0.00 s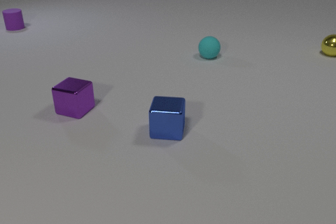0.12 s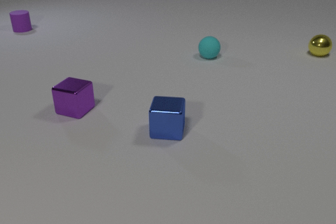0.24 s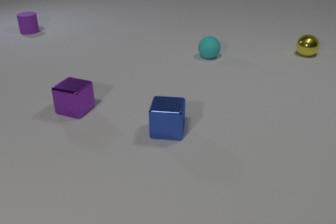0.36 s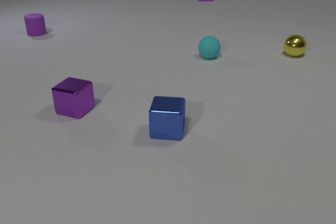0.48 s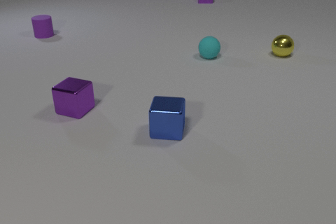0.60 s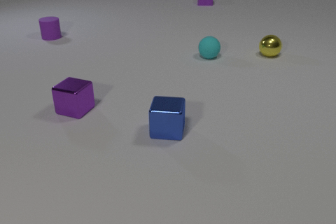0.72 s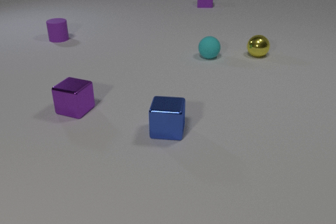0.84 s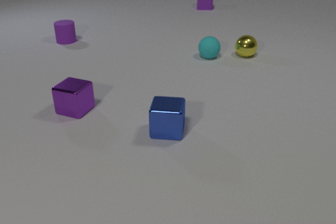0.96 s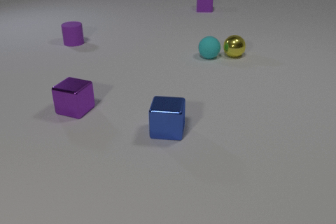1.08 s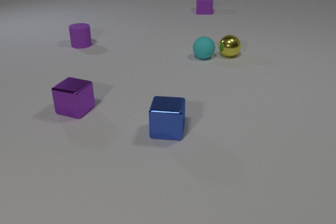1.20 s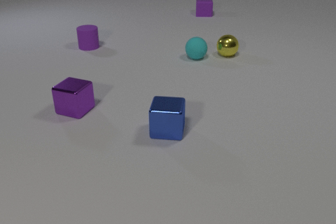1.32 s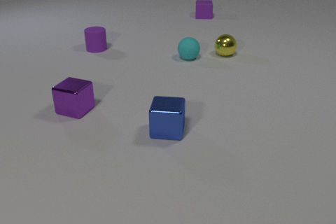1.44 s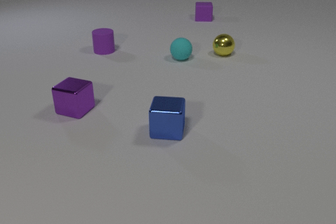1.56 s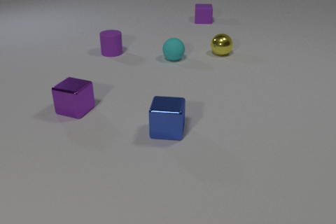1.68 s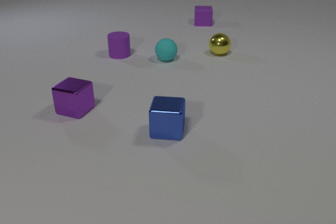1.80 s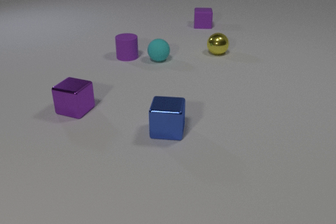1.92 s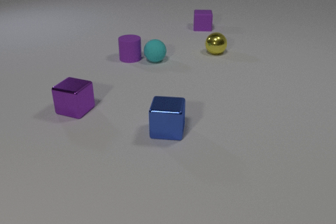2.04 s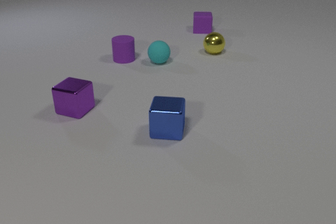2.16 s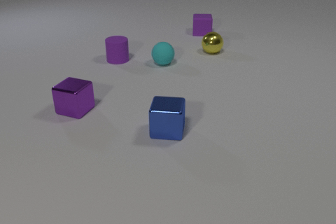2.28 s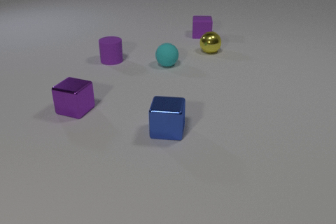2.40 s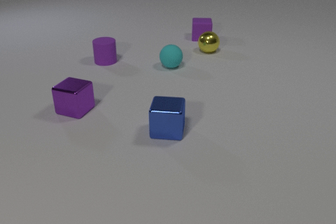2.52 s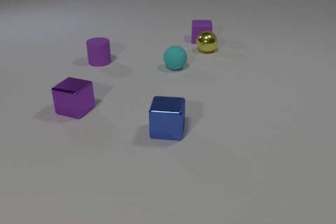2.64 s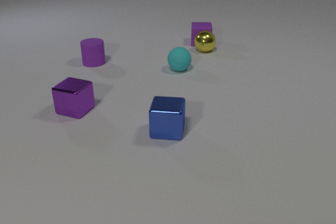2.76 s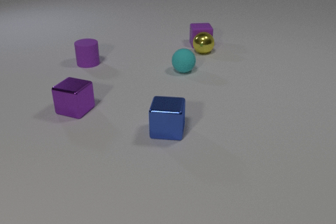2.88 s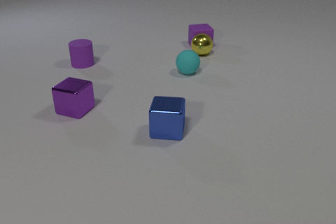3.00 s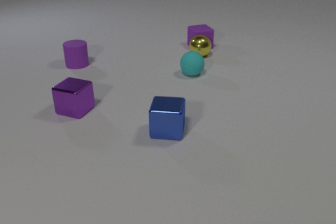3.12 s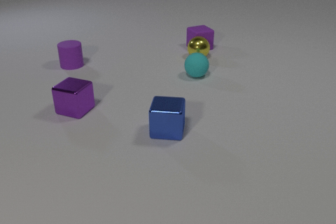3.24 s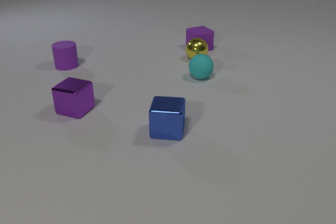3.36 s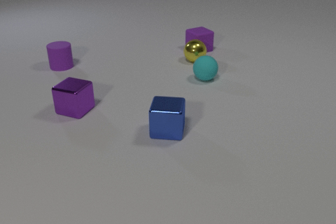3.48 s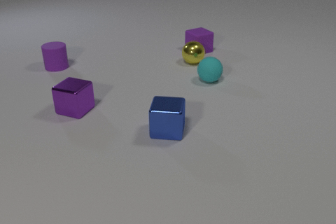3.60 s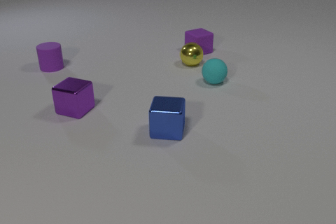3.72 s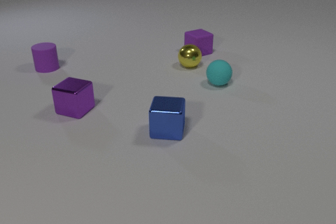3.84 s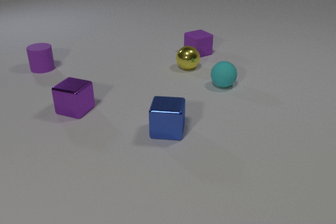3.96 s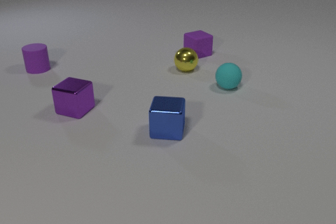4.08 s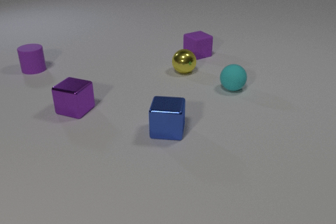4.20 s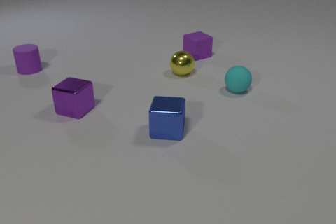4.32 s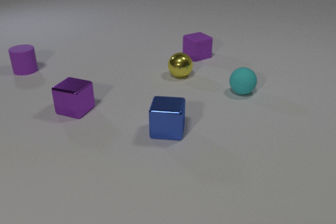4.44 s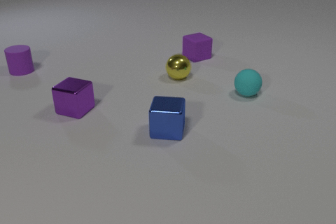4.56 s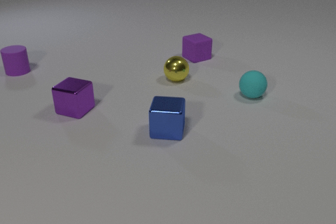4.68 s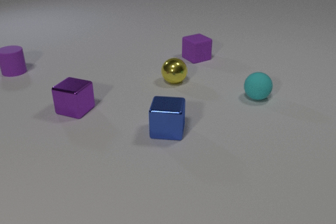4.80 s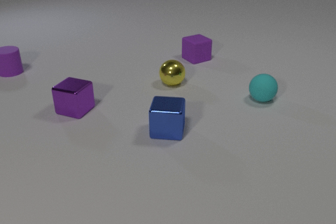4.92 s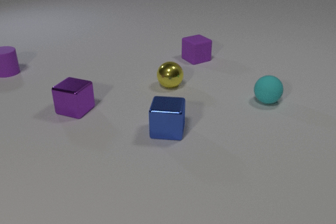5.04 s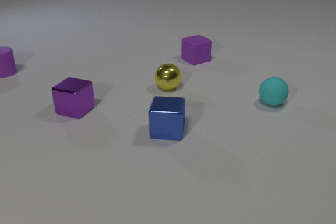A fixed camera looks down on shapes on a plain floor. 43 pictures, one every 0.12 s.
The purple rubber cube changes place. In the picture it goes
toward the camera.
The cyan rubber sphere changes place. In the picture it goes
toward the camera.
0.00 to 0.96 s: The yellow metal sphere rolls to the left. The purple rubber cube comes in at the top edge, slides toward the camera. The purple rubber cylinder slides toward the camera and to the right.
0.96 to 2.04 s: The yellow metal sphere rolls to the left. The cyan rubber sphere rolls to the left. The purple rubber cube slides toward the camera. The purple rubber cylinder slides toward the camera and to the right. The yellow metal sphere and the cyan rubber sphere collide. The cyan rubber sphere and the purple rubber cylinder collide.
2.04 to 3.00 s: The yellow metal sphere rolls to the left and toward the camera. The cyan rubber sphere rolls to the right and toward the camera. The purple rubber cube slides toward the camera, spins so that its near face slides to the right, counterclockwise seen from above. The purple rubber cylinder slides to the left. The yellow metal sphere and the purple rubber cube collide.
3.00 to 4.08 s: The yellow metal sphere rolls toward the camera. The cyan rubber sphere rolls to the right and toward the camera. The purple rubber cube slides toward the camera. The purple rubber cylinder slides to the left.
4.08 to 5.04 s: The yellow metal sphere rolls toward the camera and to the left. The cyan rubber sphere rolls to the right and toward the camera. The purple rubber cube slides toward the camera. The purple rubber cylinder slides to the left.
How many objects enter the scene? 1.
What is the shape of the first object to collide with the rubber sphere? sphere.
What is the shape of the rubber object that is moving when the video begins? cylinder.
